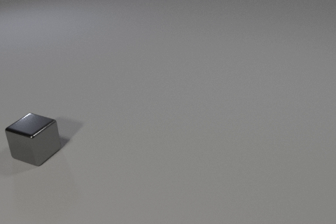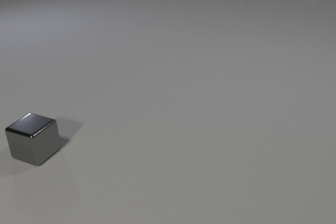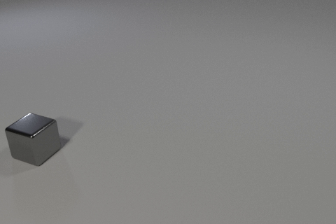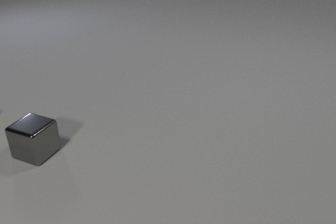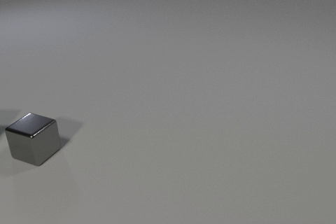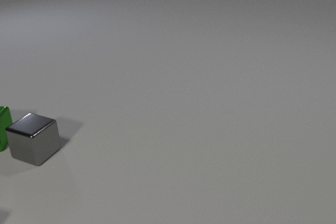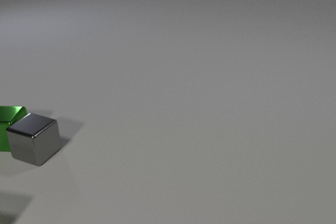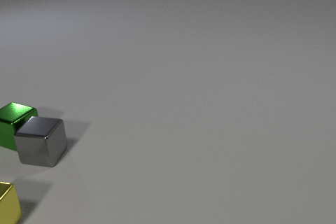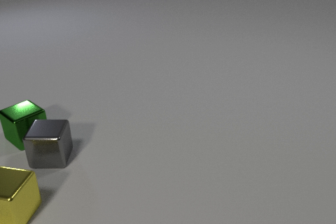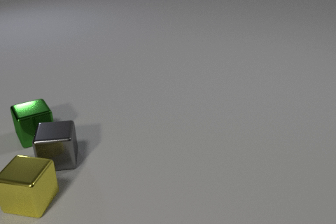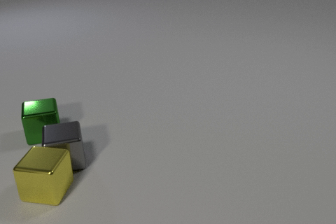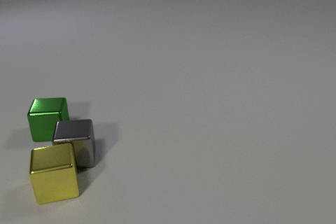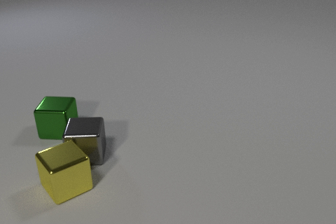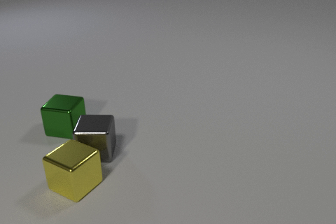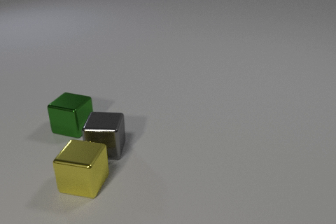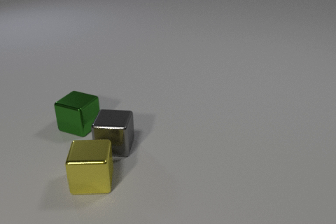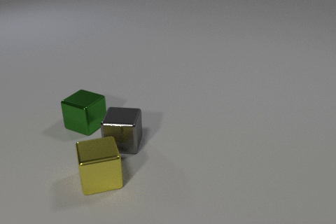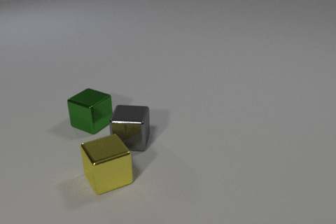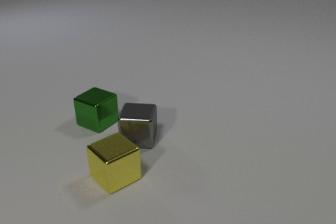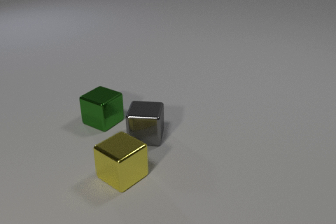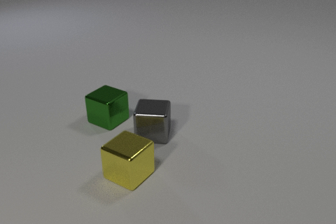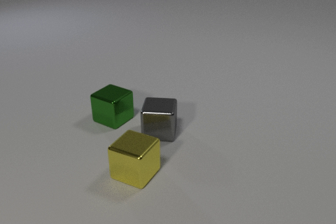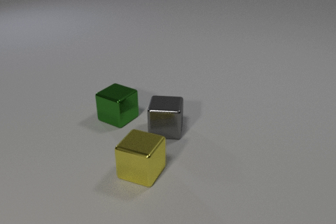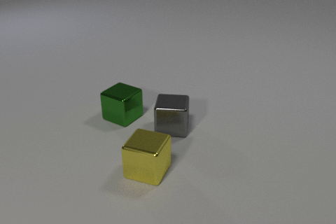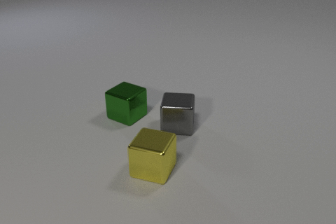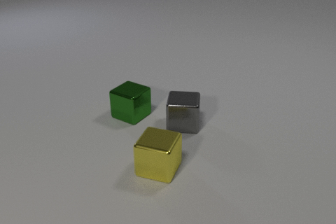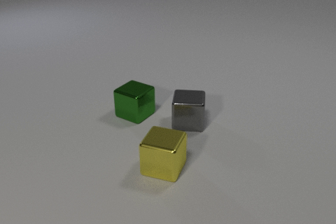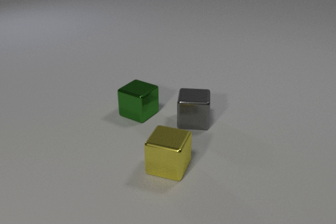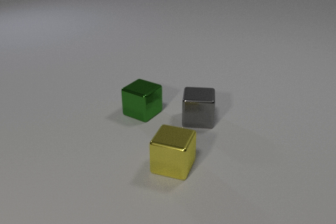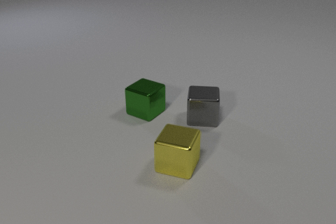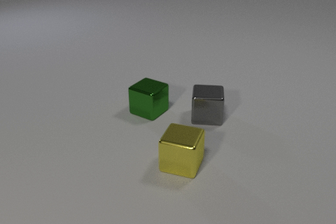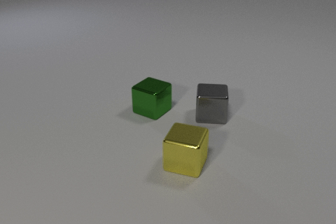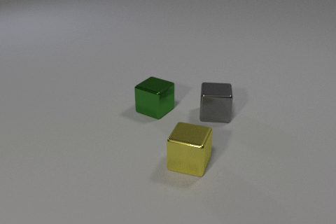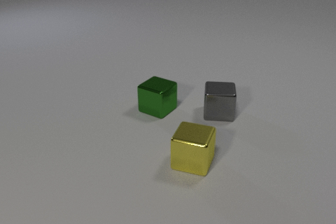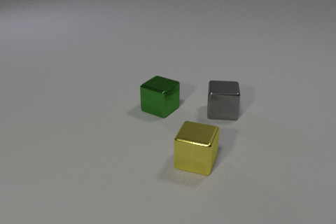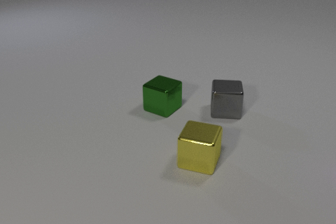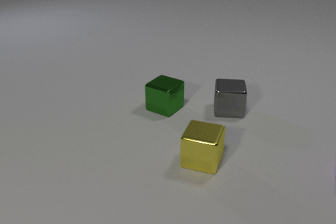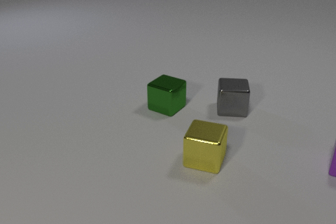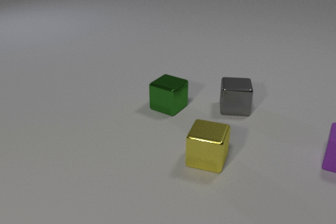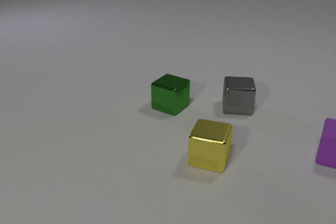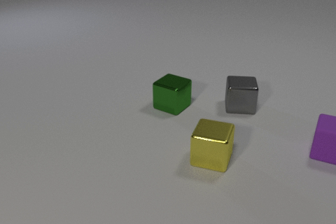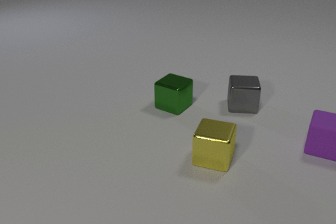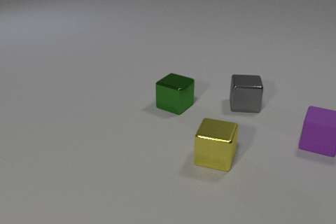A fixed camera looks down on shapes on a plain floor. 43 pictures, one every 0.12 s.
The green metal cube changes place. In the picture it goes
to the right.
The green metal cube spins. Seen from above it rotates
clockwise.
0.00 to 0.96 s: The green metal cube comes in at the left edge, slides to the right, spins clockwise seen from above by about 45 degrees, its near face sliding to the left. The gray metal cube slides to the right and toward the camera, spins so that its near face slides to the right, counterclockwise seen from above. The yellow metal cube comes in at the left edge, slides to the right and away from the camera. The green metal cube and the gray metal cube collide.
0.96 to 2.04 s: The green metal cube slides to the right, spins so that its near face slides to the left, clockwise seen from above. The gray metal cube slides to the right. The yellow metal cube slides to the right, spins so that its near face slides to the right, counterclockwise seen from above. The gray metal cube and the yellow metal cube collide.
2.04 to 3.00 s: The green metal cube slides to the right. The gray metal cube slides to the right and away from the camera. The yellow metal cube slides to the right, spins so that its near face slides to the right, counterclockwise seen from above.
3.00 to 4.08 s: The green metal cube slides to the right. The gray metal cube slides to the right and away from the camera. The yellow metal cube slides to the right.
4.08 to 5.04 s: The green metal cube slides to the right and away from the camera. The gray metal cube slides to the right and away from the camera. The yellow metal cube slides to the right and away from the camera. The purple rubber cube comes in at the right edge, slides away from the camera and to the left.
What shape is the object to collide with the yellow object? cube.
How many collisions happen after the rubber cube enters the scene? 0.
What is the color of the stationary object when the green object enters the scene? gray.
